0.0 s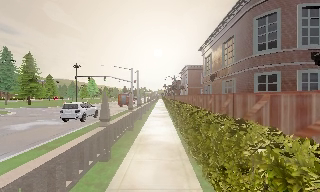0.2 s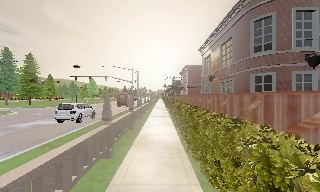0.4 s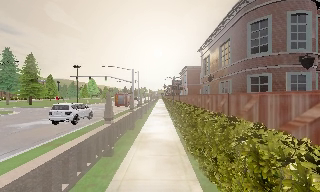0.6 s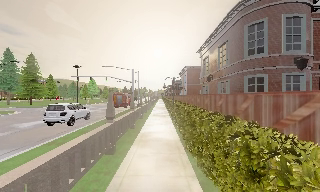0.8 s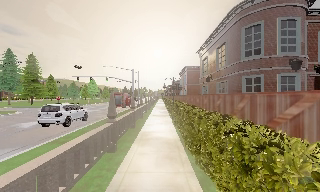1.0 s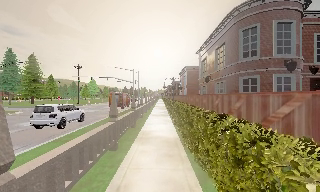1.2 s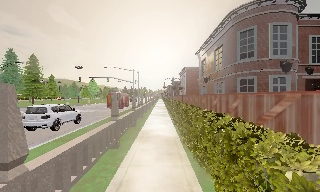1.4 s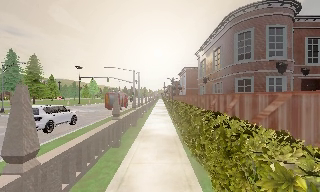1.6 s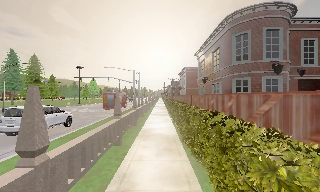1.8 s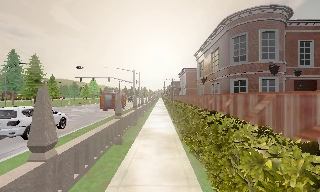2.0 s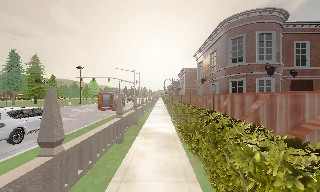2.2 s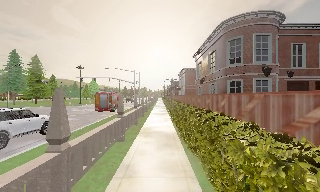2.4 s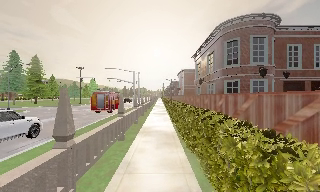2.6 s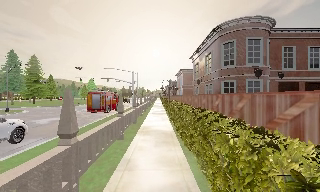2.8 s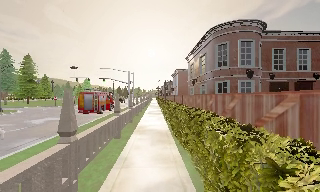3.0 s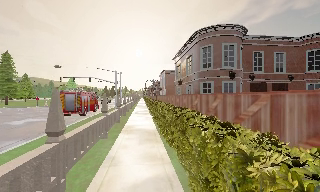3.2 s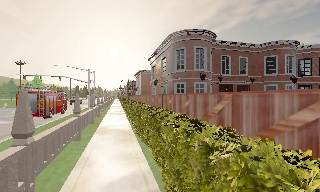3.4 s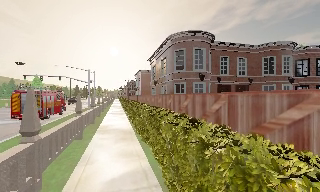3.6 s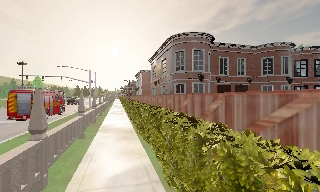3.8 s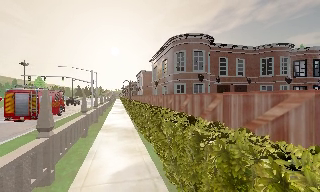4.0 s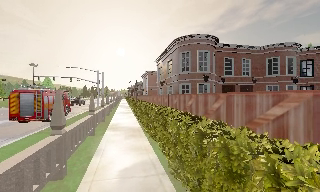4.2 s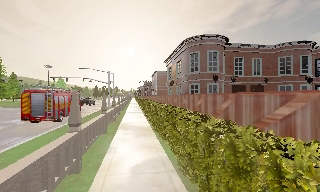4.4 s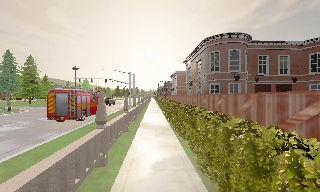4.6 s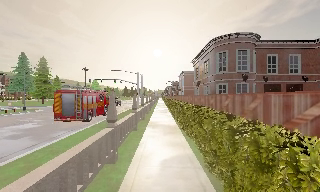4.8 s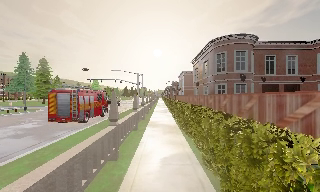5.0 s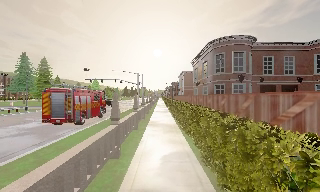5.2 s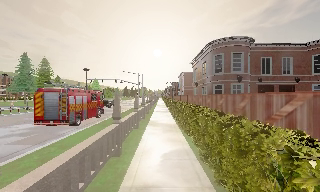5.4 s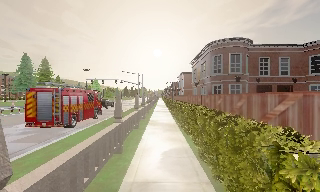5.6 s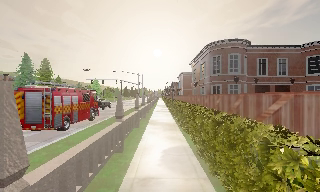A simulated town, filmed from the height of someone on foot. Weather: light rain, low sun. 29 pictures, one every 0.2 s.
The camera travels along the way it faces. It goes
backward.
0.0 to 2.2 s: The camera travels backward, about 2.5 m, so what stands in front gets smaller.
2.2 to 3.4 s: The camera pans to its right, which is clockwise from overhead, by about 15 degrees. It travels backward, about 1.5 m, so what stands in front gets smaller.
3.4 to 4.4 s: The camera pans to its left, which is counterclockwise from overhead, by about 10 degrees. It travels backward, about 1 m, so what stands in front gets smaller.
4.4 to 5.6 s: The camera travels backward, about 1.5 m, so what stands in front gets smaller.
The film runs backward here.
